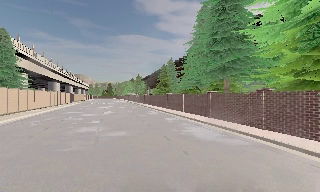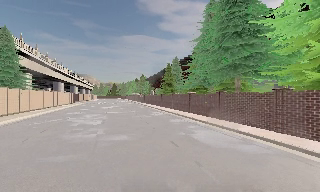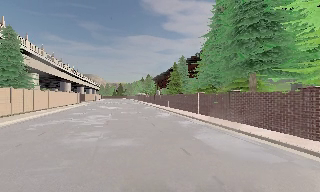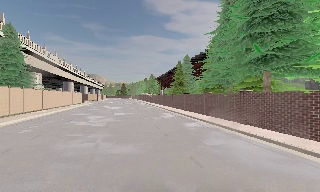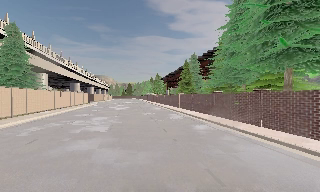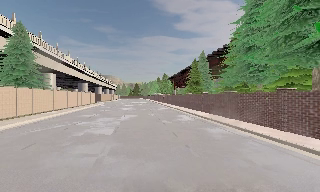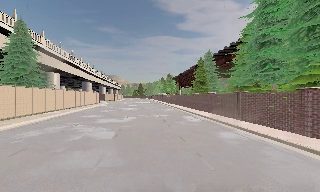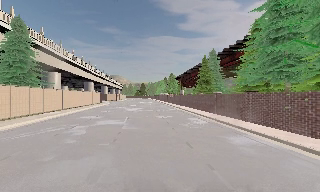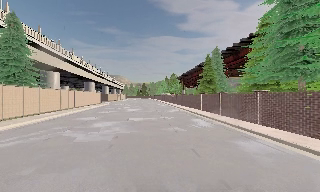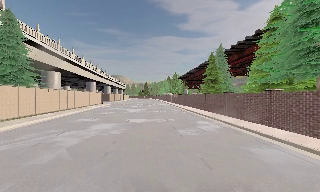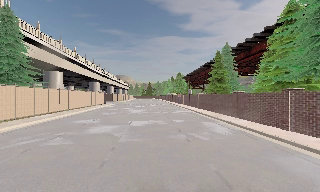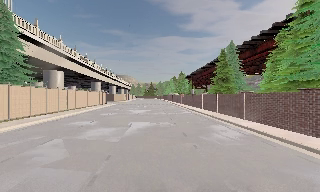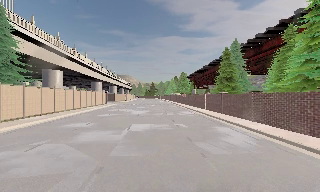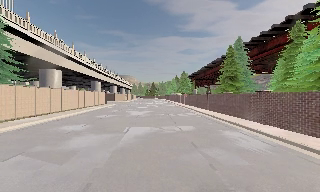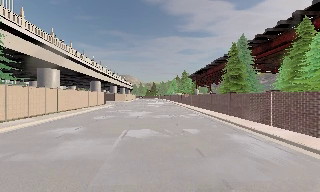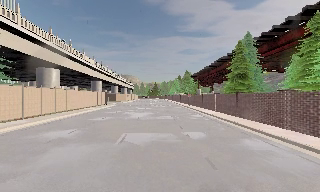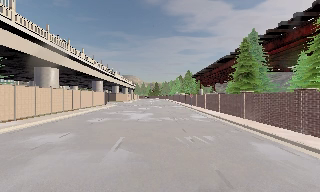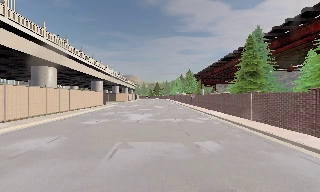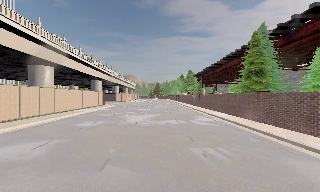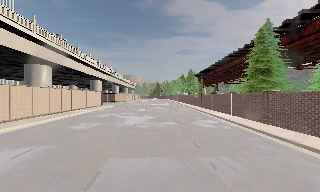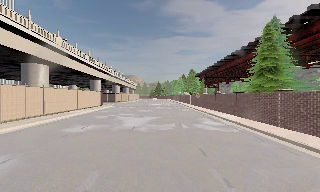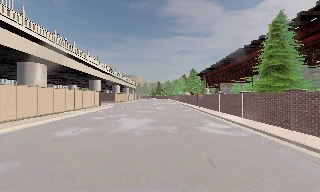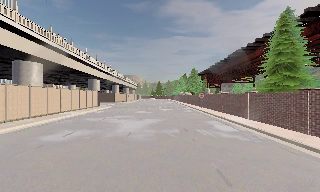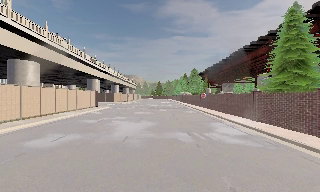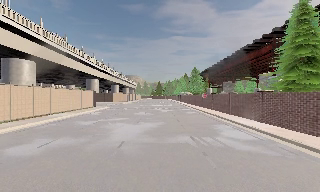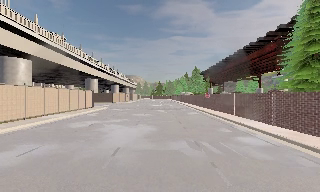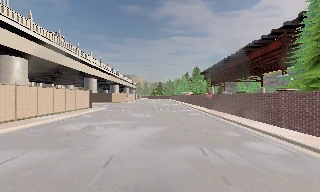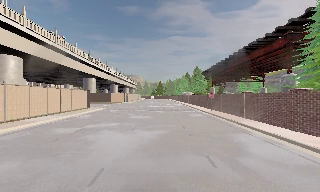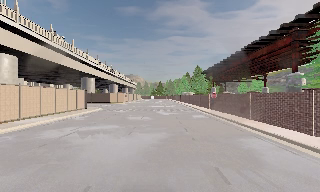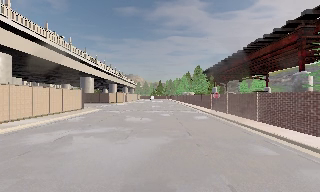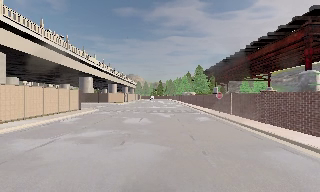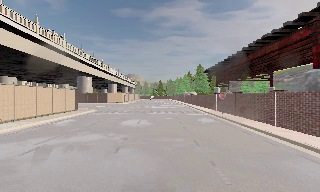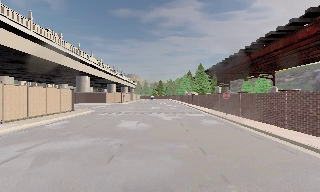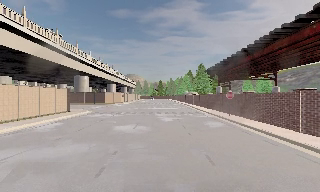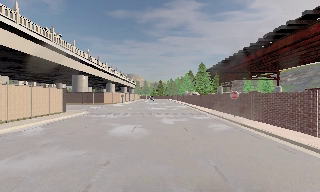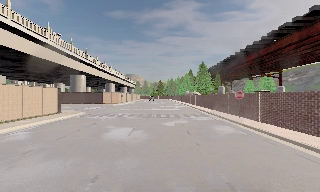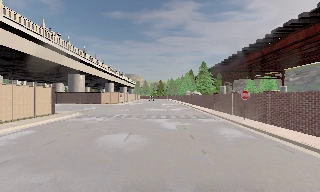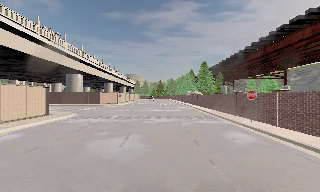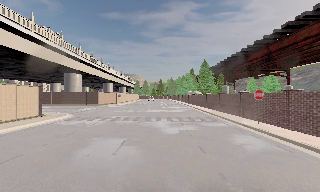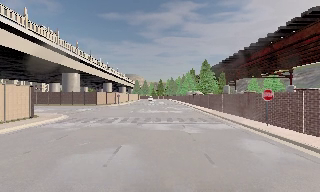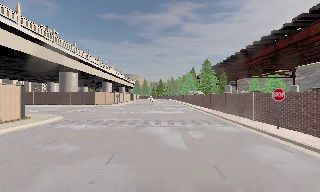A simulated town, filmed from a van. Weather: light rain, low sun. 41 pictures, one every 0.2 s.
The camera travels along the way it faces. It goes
forward.
0.0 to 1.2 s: The camera pans to its left, which is counterclockwise from overhead, by about 10 degrees. It travels forward, about 6 m, so what stands in front looms larger.
1.2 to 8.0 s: The camera travels forward, about 35 m, so what stands in front looms larger.
The film runs forward here.
